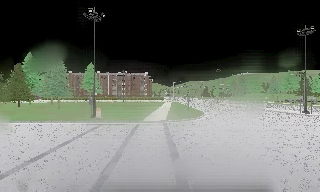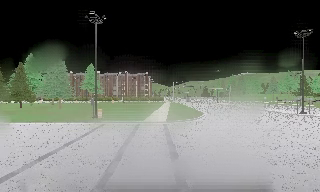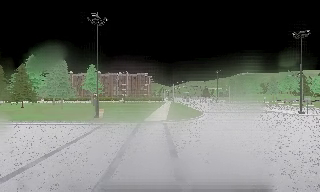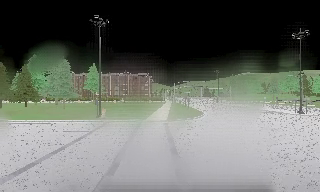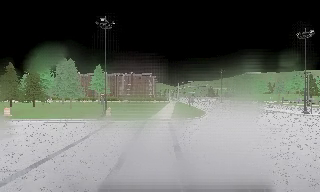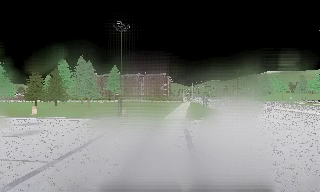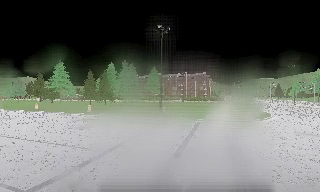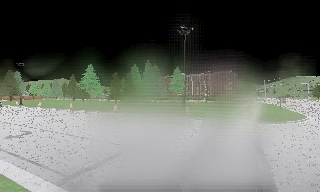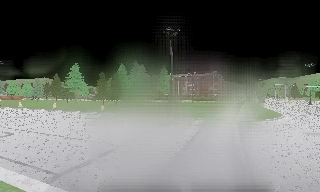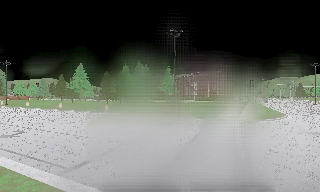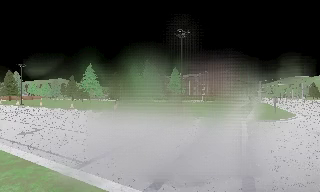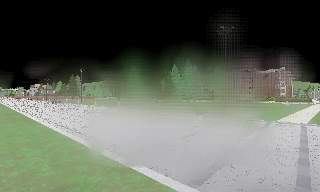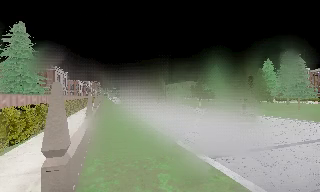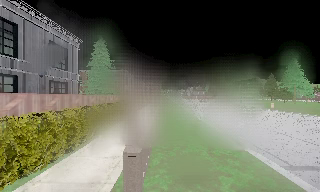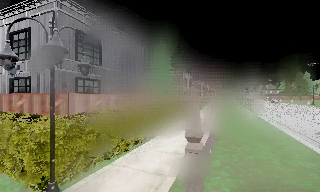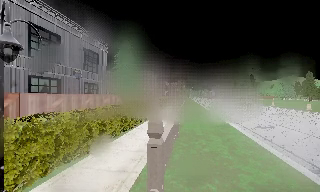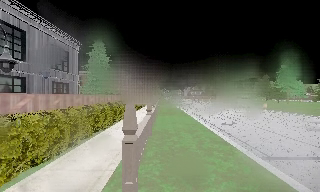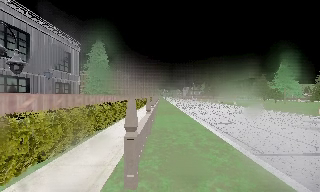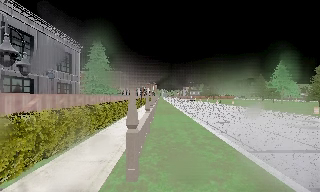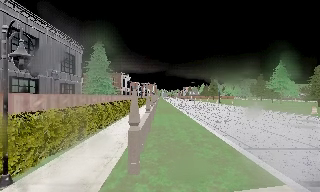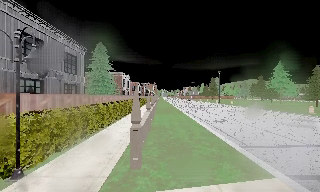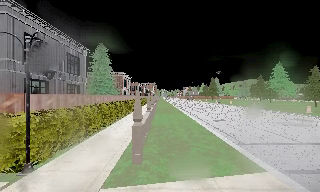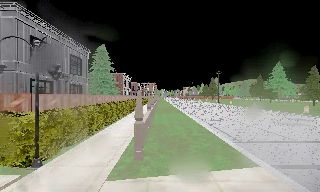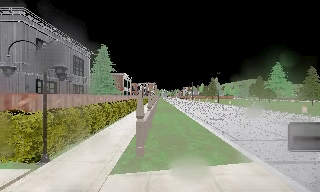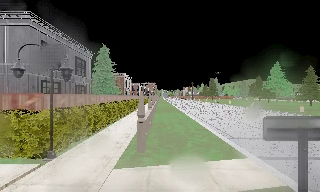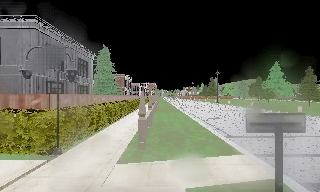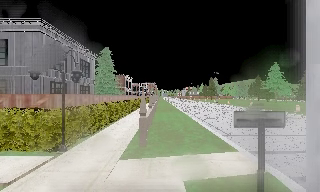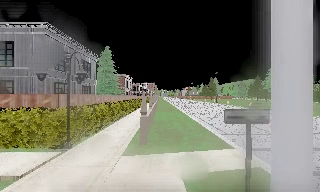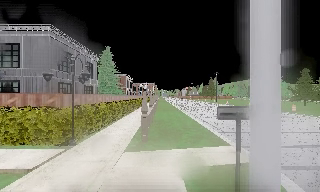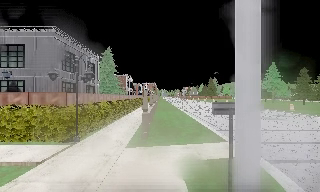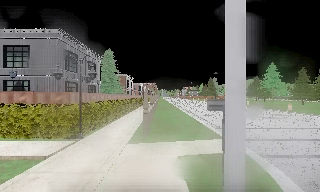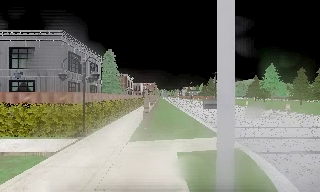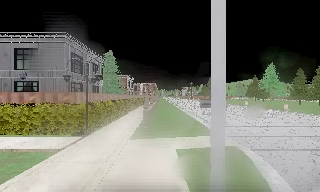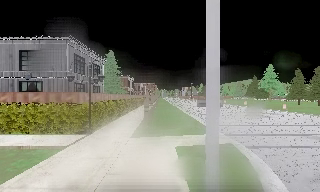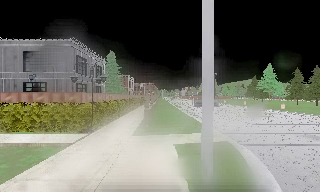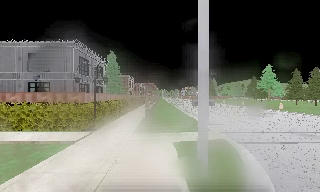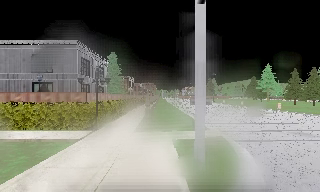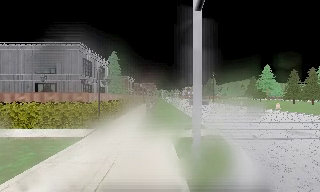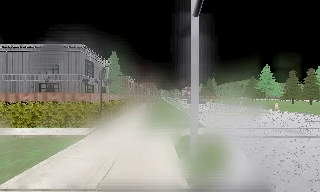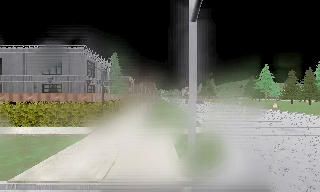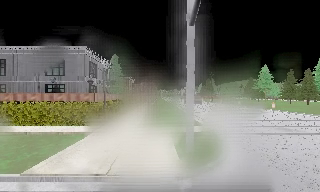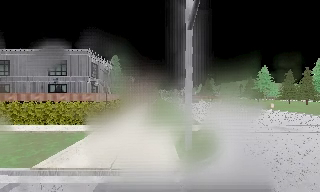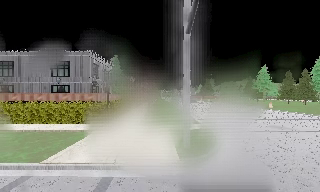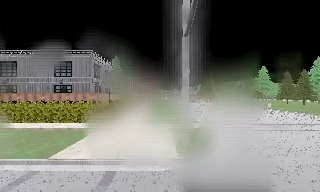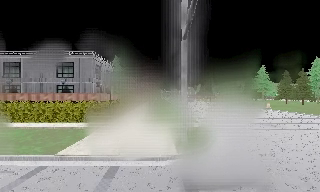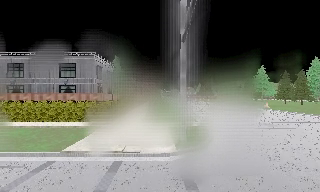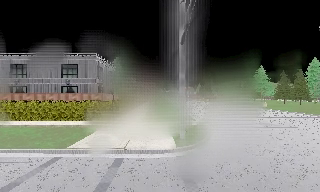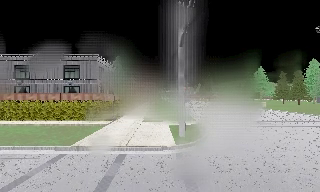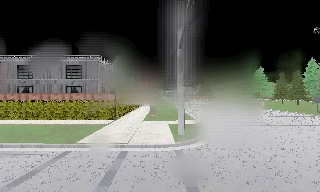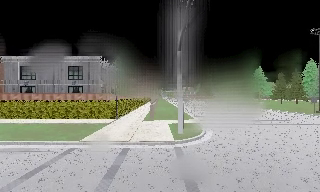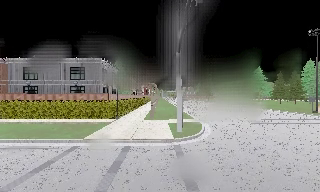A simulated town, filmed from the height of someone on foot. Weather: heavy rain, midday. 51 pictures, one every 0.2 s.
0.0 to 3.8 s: The scene slides to the right, as the camera pans about 90 degrees to its left. It travels backward, about 7 m.
3.8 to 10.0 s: The camera travels backward, about 12 m, so what stands in front gets smaller.
The film runs backward here.
